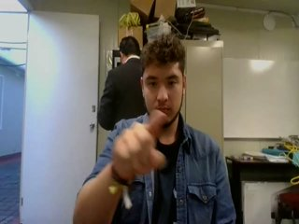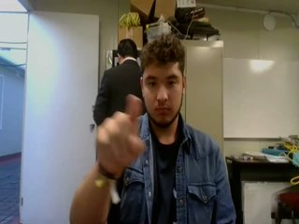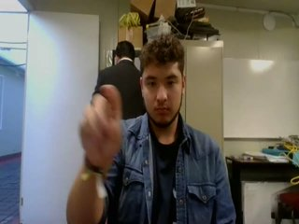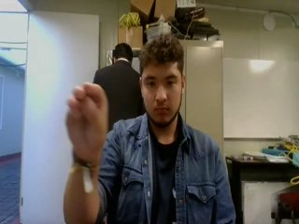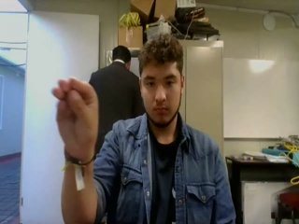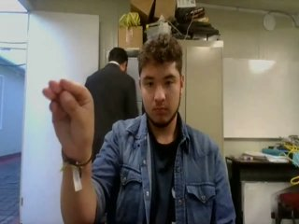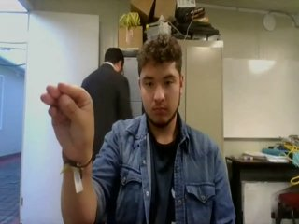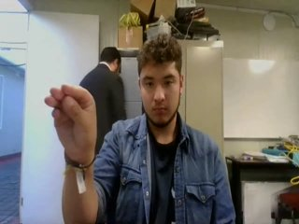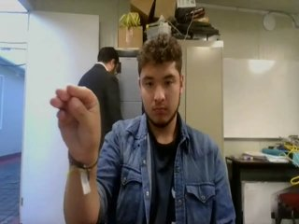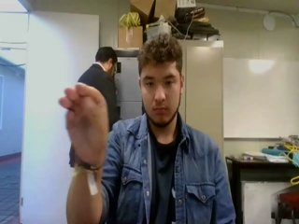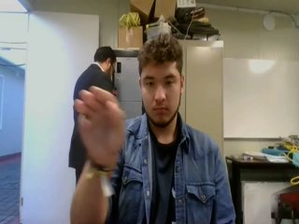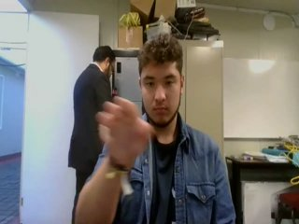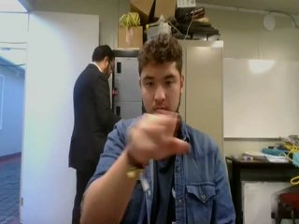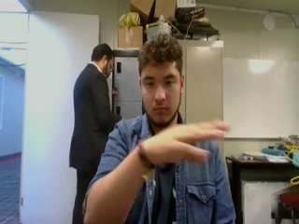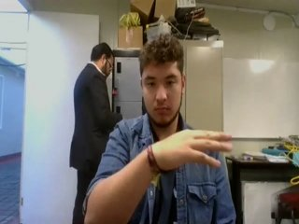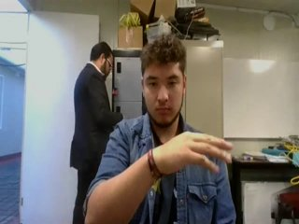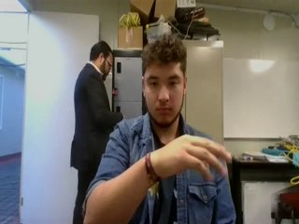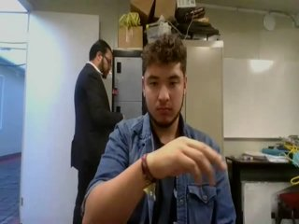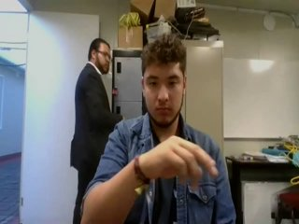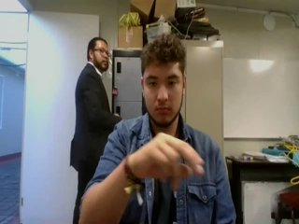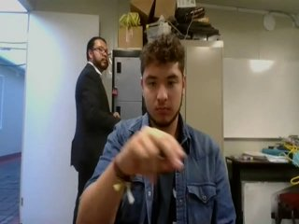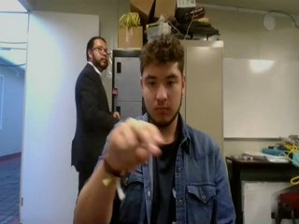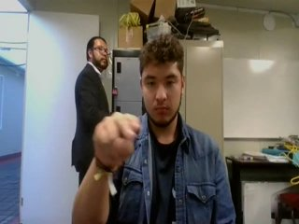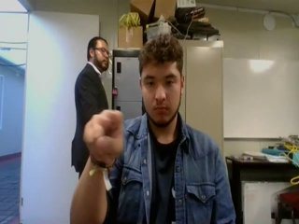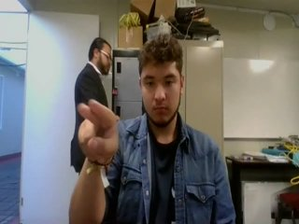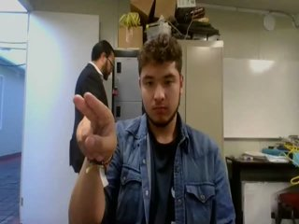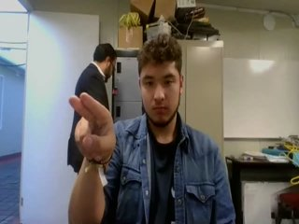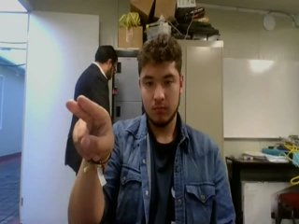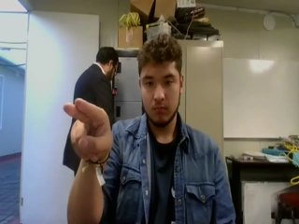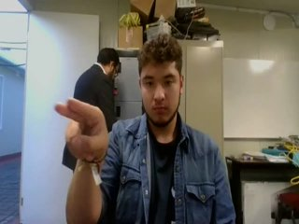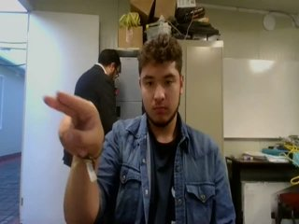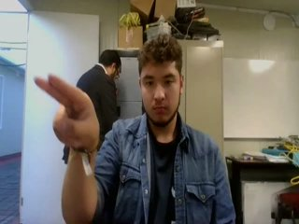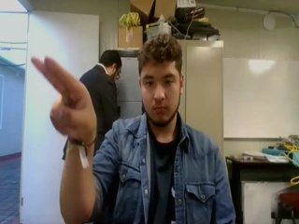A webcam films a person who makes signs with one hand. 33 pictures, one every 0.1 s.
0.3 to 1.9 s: On the screen the hand sweeps to the right. The name of the sign: Throw left.
2.0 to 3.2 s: Pointing with two fingers.
